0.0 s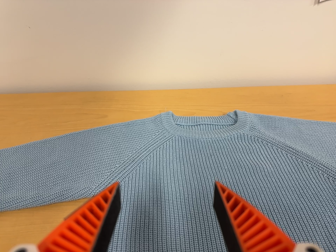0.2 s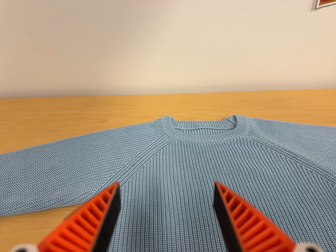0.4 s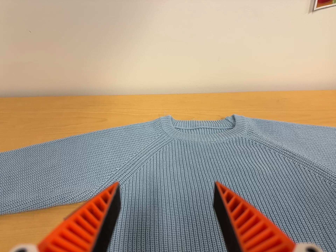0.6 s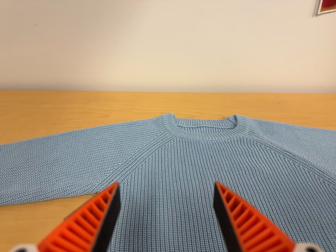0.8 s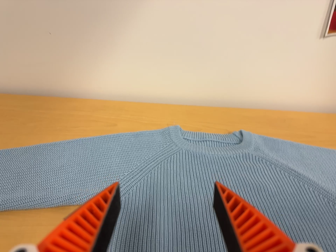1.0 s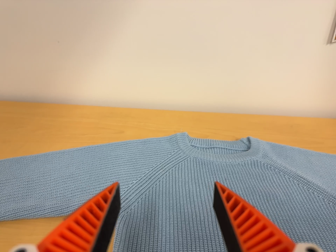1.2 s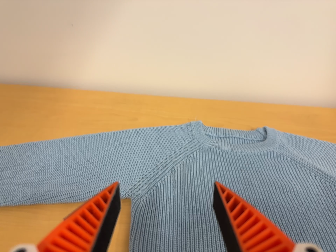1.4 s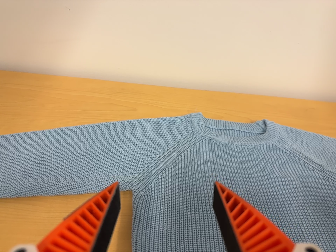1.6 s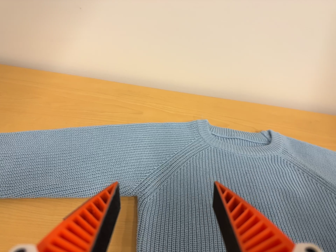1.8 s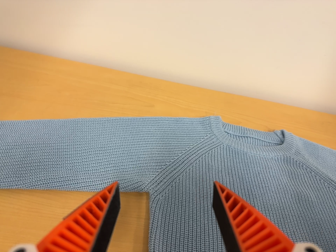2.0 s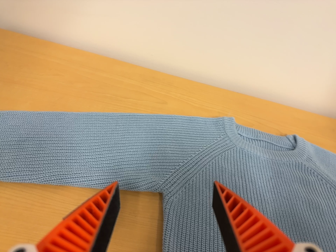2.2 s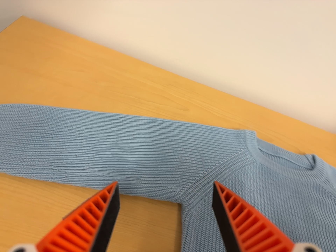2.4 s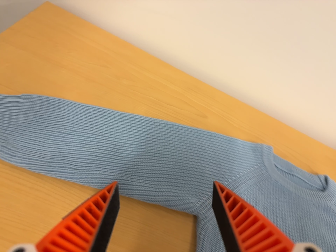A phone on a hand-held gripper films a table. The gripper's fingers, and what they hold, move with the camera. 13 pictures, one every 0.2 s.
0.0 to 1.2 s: The camera travels to its left, about 6 cm, so close, fixed things drift to the right.
1.2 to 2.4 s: The camera travels to its left and toward the top of its view, about 18 cm, so close, fixed things drift to the right. Its aim tips toward the bottom of its view by about 10 degrees. It rolls about its line of sight by about 20 degrees, and the scene rotates clockwise.
The film runs backward here.
